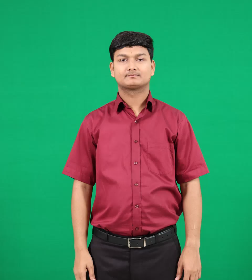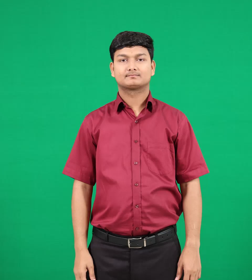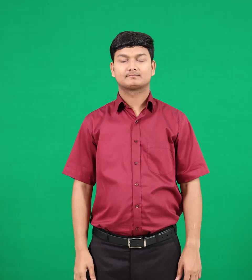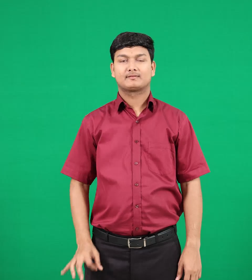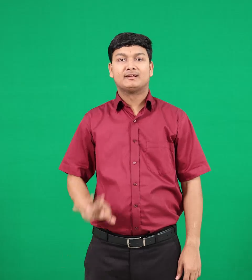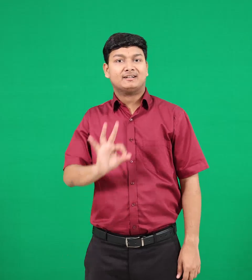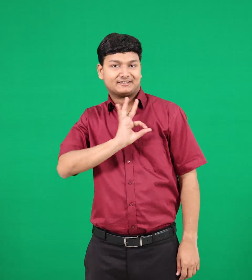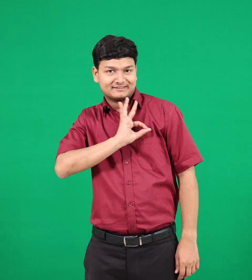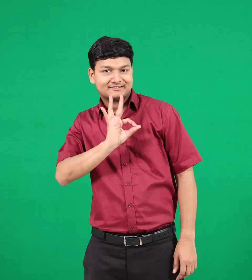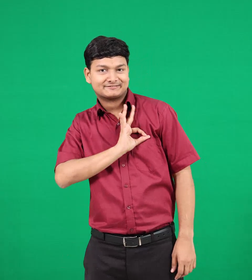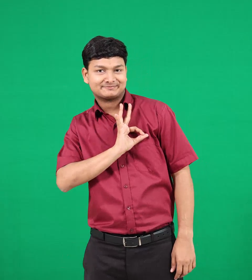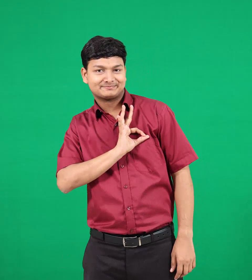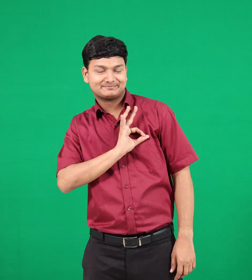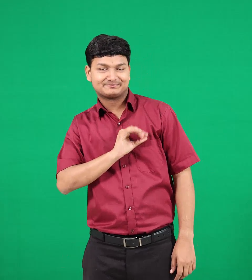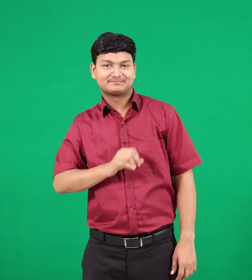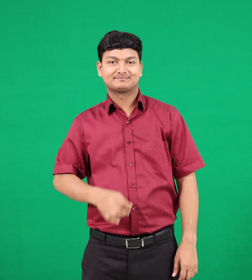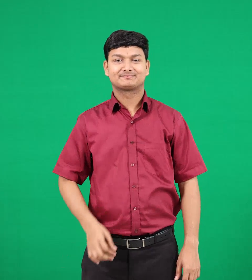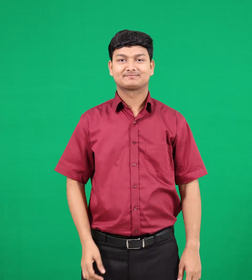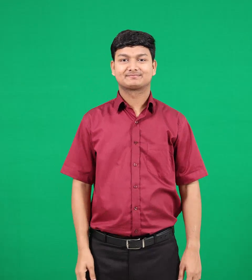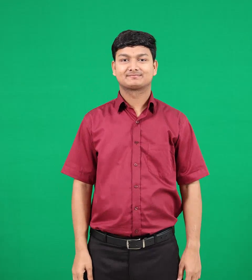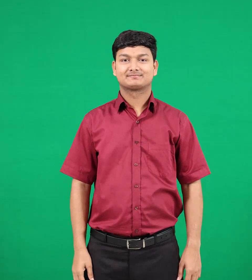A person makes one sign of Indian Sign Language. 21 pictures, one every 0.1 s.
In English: like
